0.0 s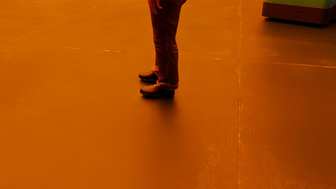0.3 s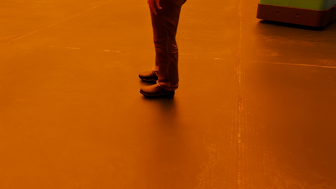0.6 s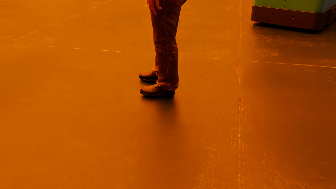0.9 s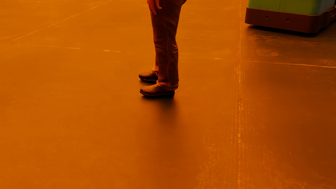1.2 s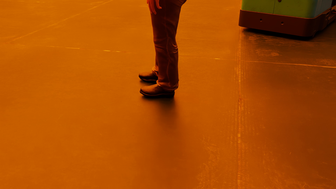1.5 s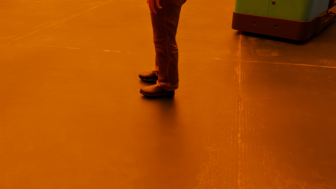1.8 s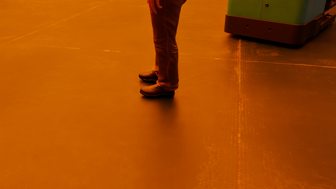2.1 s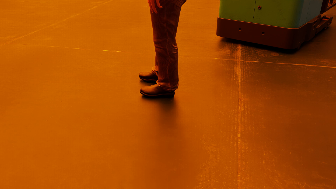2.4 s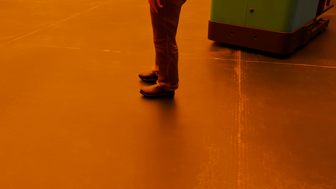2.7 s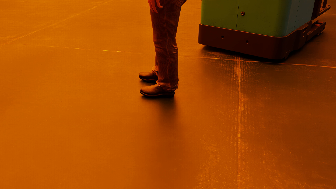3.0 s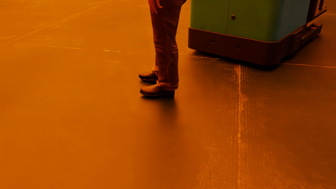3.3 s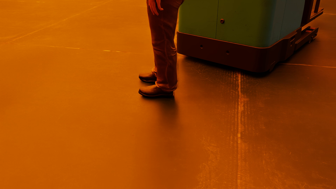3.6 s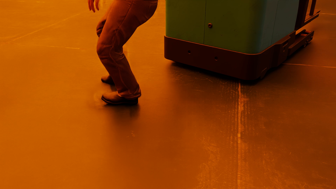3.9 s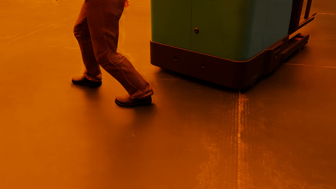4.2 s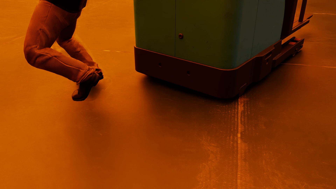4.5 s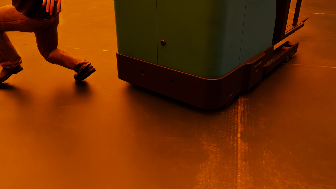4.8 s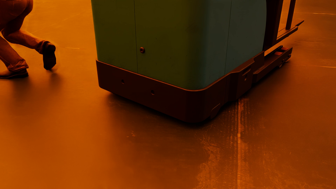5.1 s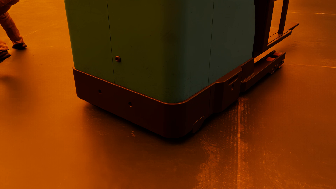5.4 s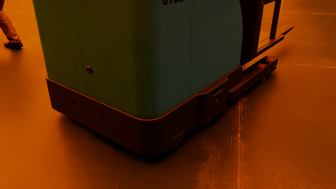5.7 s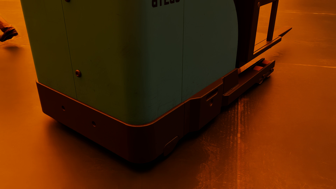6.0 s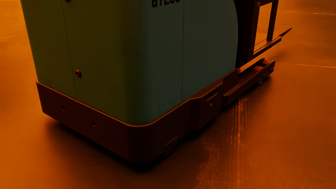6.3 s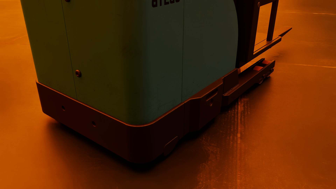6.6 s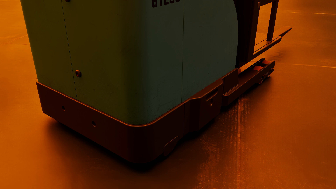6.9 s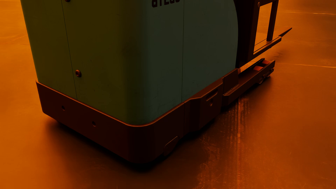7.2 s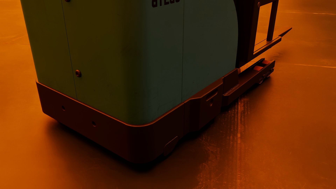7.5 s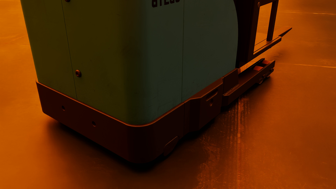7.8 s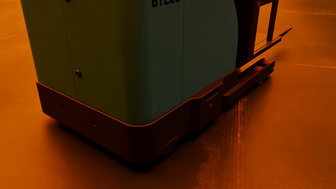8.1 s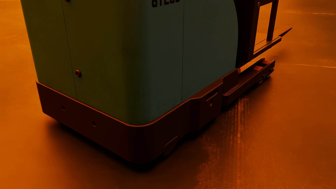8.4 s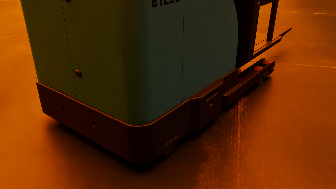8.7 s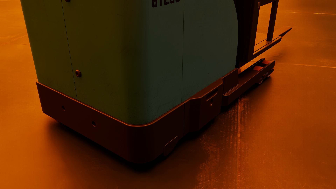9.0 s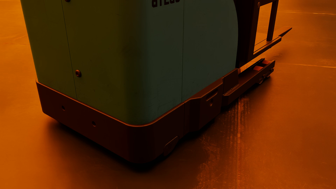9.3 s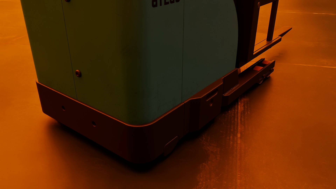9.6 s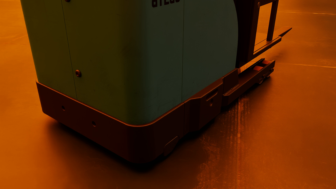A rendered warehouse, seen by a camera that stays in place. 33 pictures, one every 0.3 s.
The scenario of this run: Near miss between a forklift and a person.
